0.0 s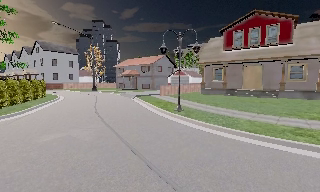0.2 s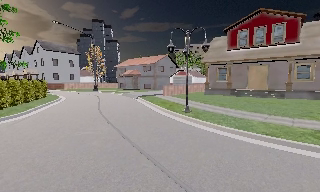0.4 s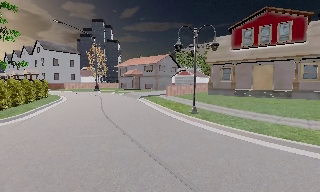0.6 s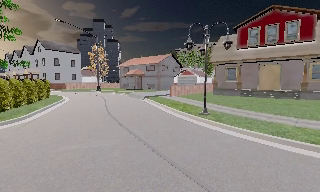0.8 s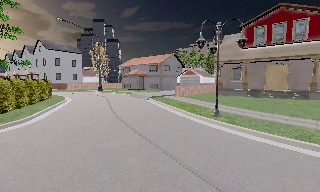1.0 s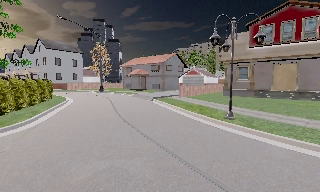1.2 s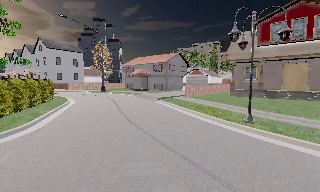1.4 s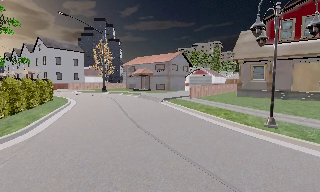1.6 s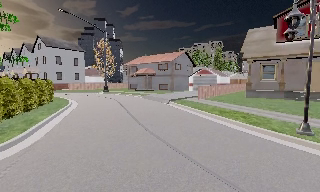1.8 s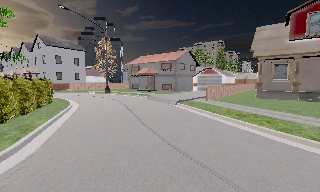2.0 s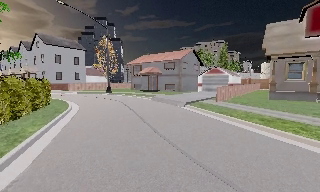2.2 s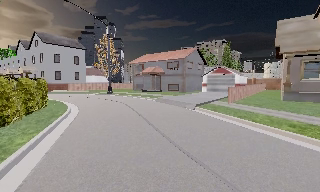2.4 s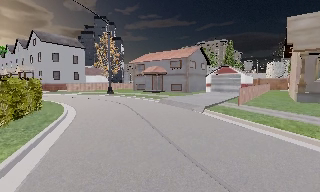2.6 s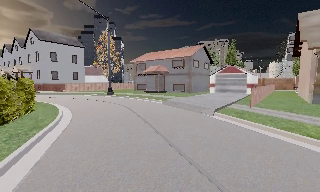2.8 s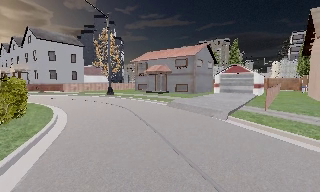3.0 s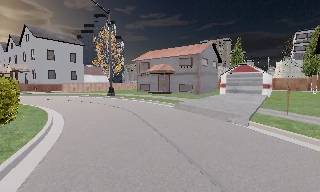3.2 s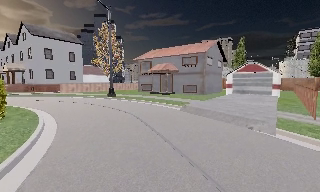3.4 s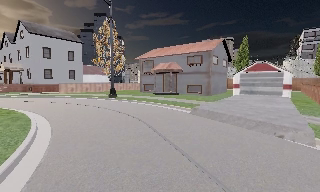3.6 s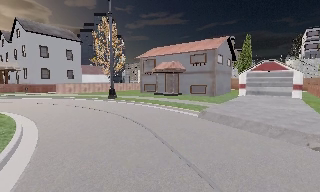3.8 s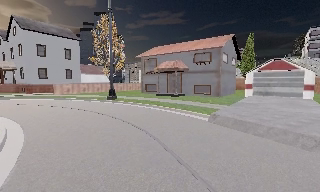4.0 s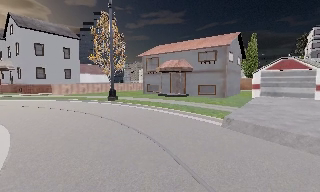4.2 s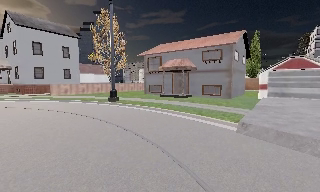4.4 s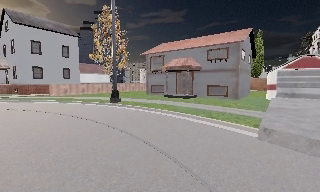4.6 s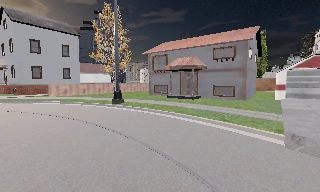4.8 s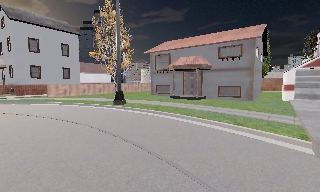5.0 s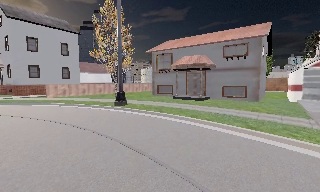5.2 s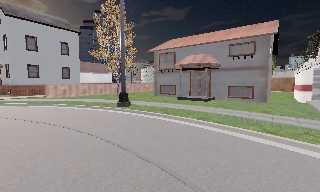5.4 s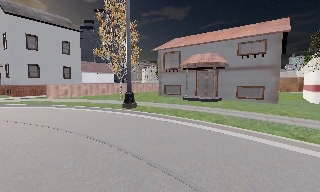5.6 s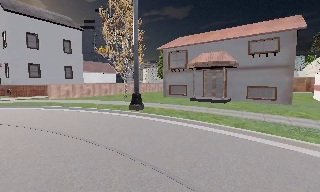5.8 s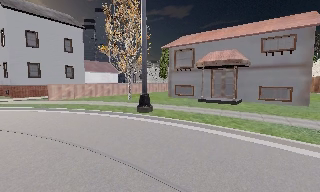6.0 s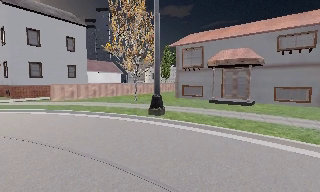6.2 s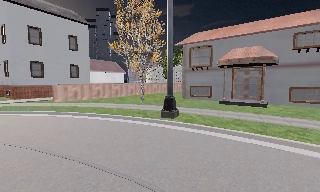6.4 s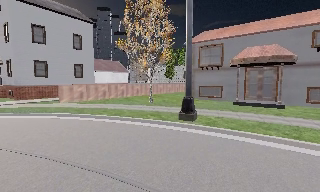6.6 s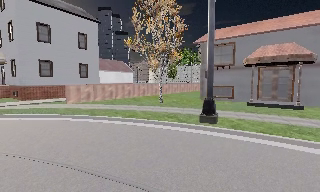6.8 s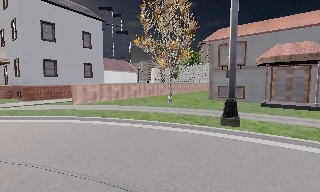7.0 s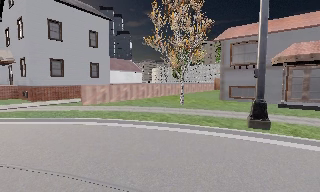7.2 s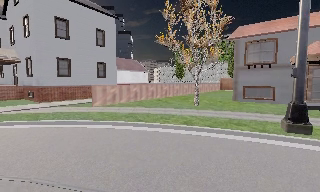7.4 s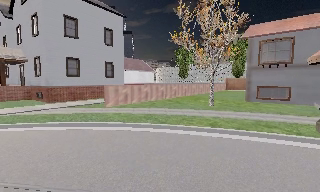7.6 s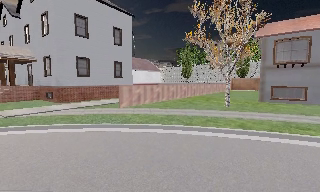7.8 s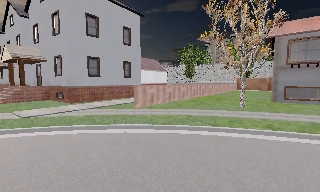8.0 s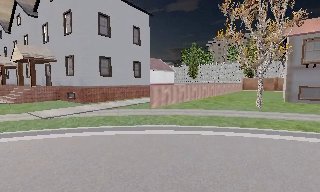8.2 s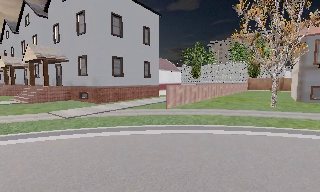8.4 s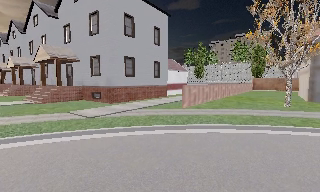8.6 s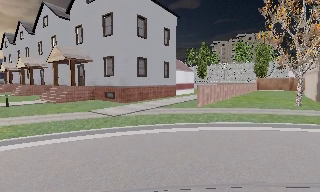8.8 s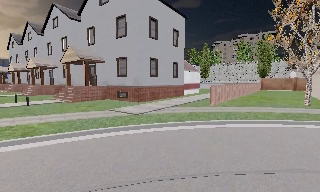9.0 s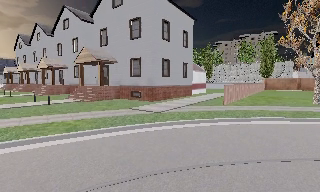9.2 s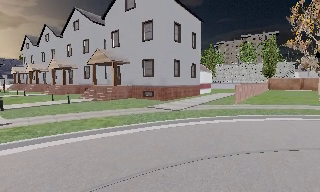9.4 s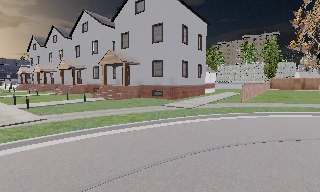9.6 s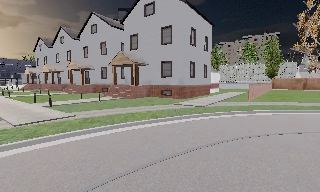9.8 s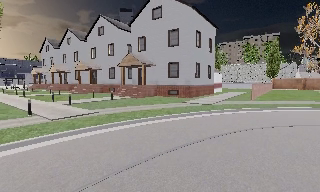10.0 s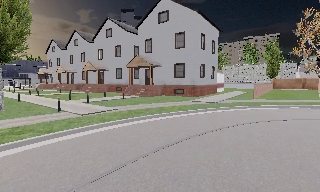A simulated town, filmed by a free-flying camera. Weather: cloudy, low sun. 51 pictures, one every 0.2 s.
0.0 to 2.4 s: The camera travels forward and to its left, about 10 m, so what stands in front looms larger. It gains speed.
2.4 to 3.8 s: The camera travels forward, about 8 m, so what stands in front looms larger.
3.8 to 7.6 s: The camera travels to its left and forward, about 16 m, so close, fixed things drift to the right.
7.6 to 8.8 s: The camera travels to its left, about 6 m, so close, fixed things drift to the right.
8.8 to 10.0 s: The camera travels to its left and backward, about 8 m, so close, fixed things drift to the right.
The film runs forward here.
